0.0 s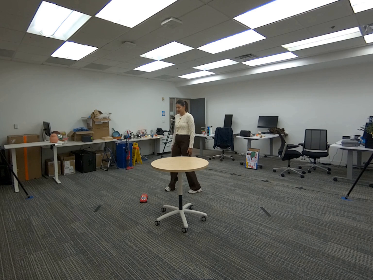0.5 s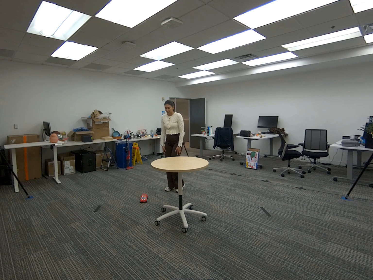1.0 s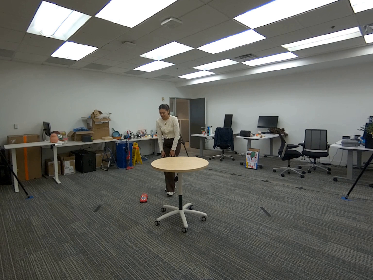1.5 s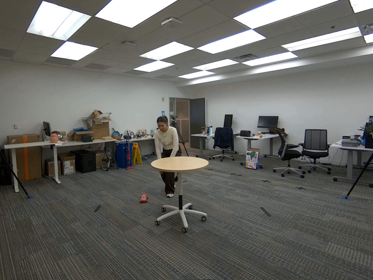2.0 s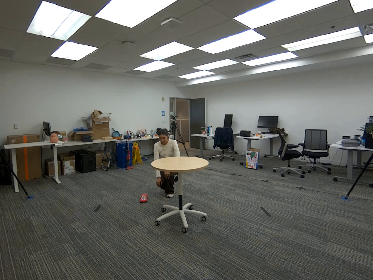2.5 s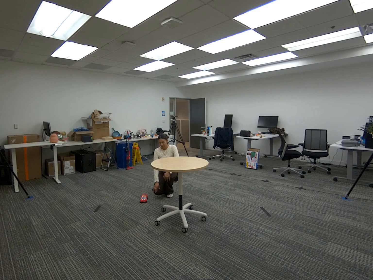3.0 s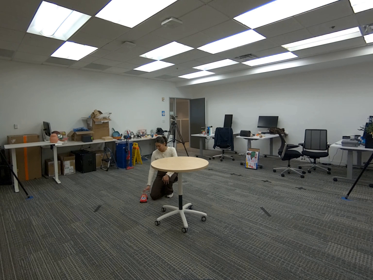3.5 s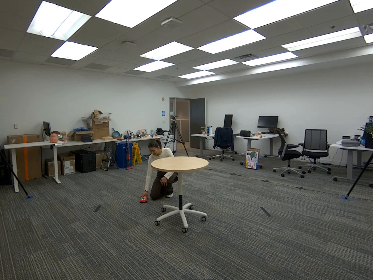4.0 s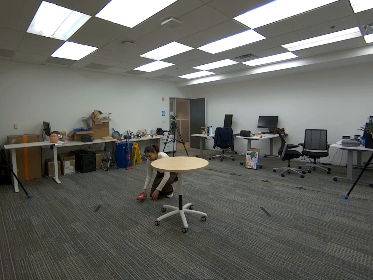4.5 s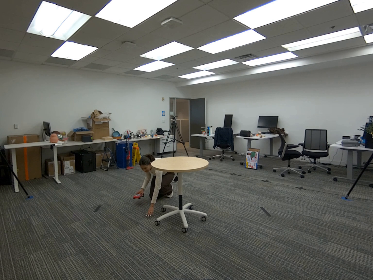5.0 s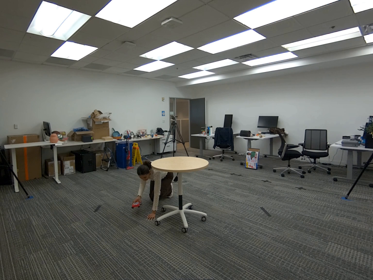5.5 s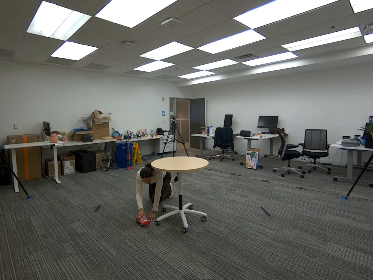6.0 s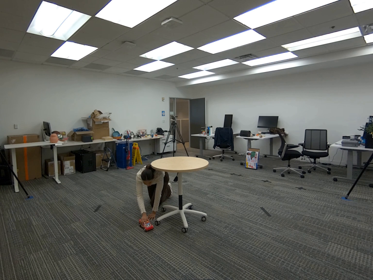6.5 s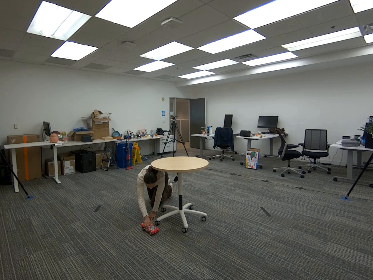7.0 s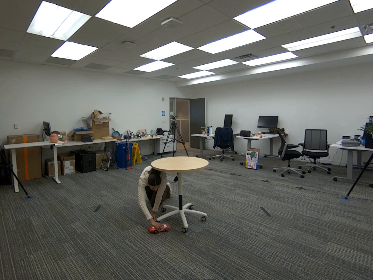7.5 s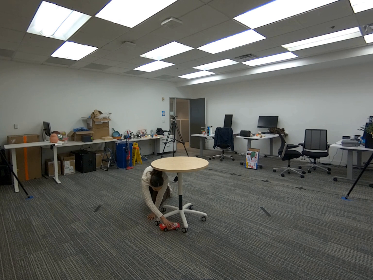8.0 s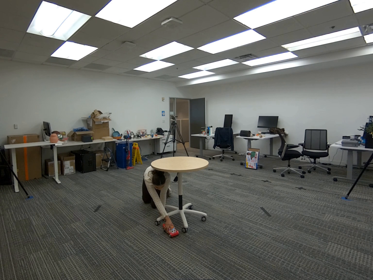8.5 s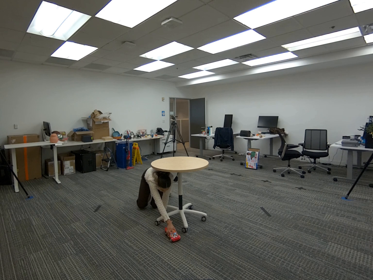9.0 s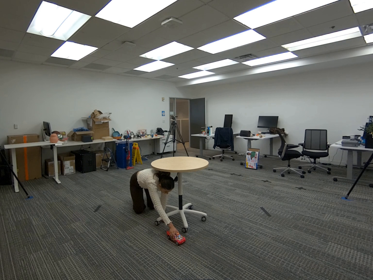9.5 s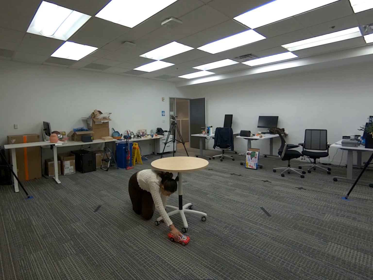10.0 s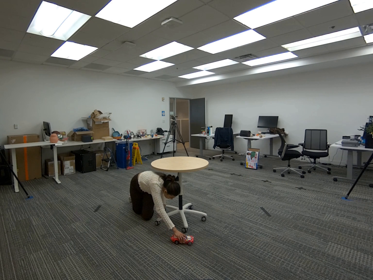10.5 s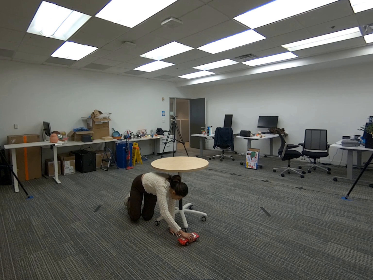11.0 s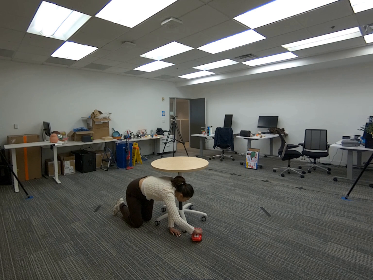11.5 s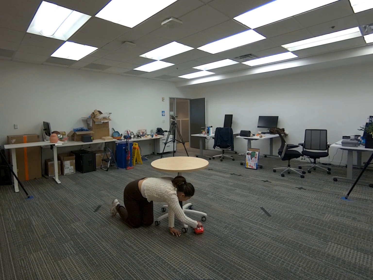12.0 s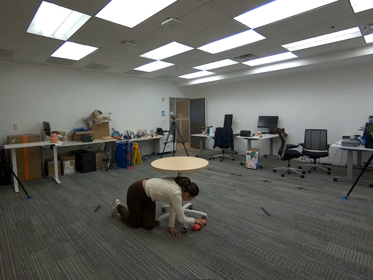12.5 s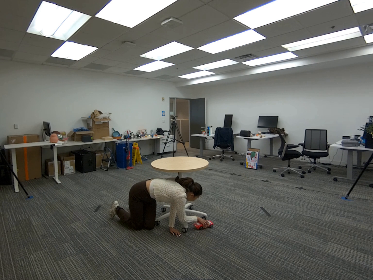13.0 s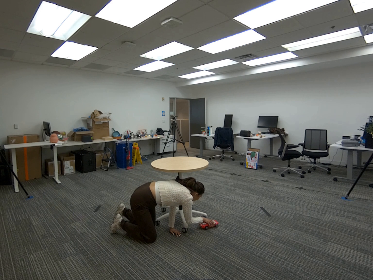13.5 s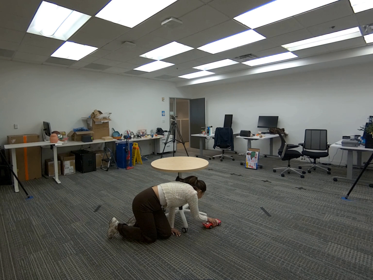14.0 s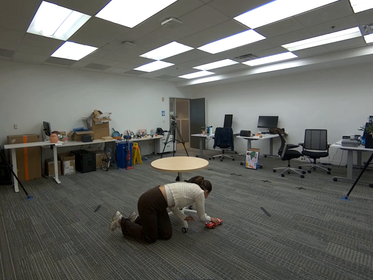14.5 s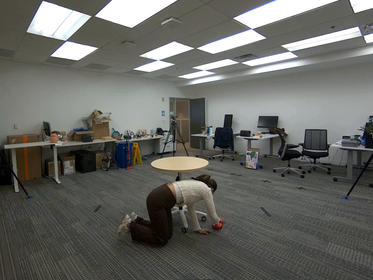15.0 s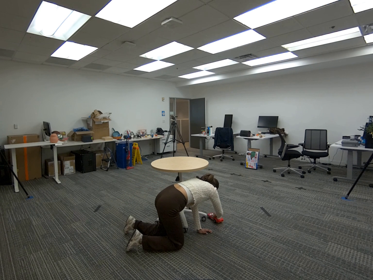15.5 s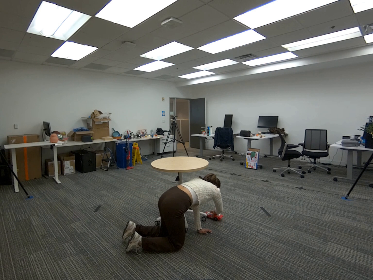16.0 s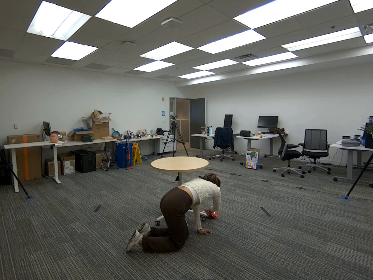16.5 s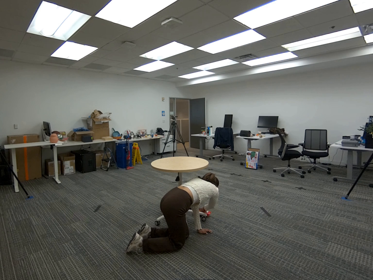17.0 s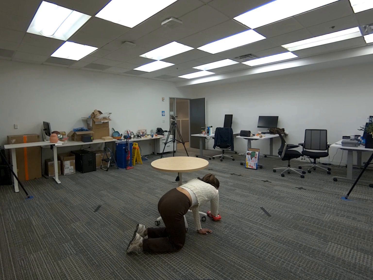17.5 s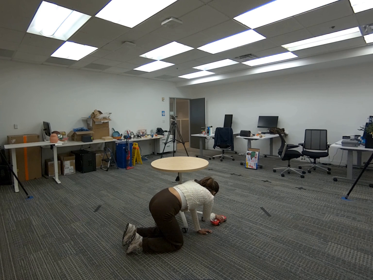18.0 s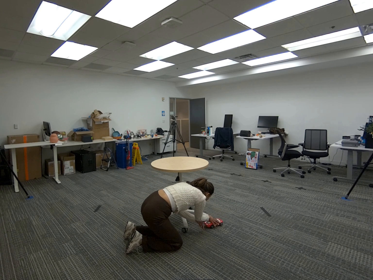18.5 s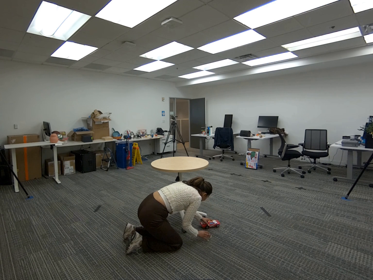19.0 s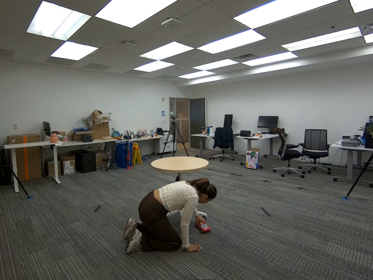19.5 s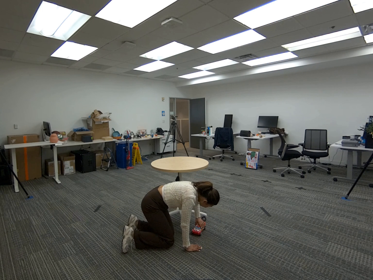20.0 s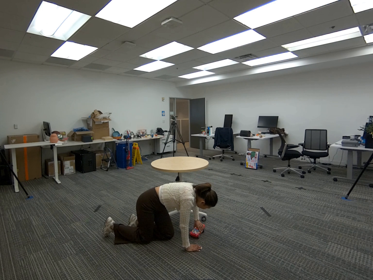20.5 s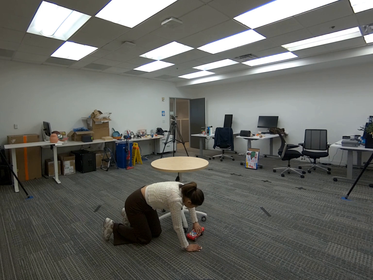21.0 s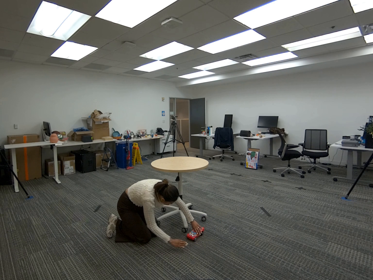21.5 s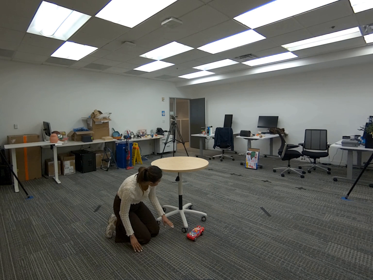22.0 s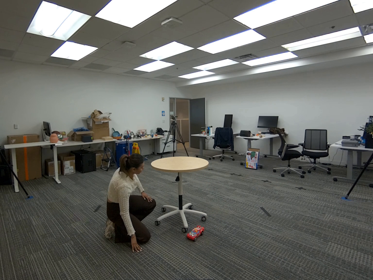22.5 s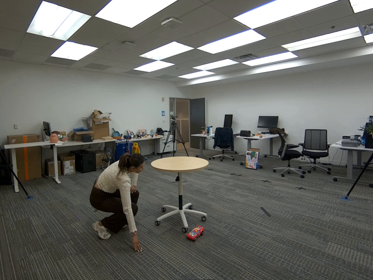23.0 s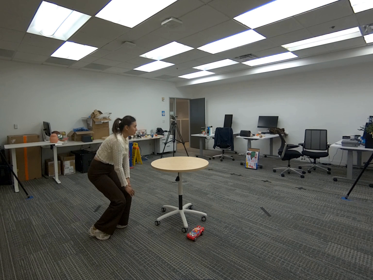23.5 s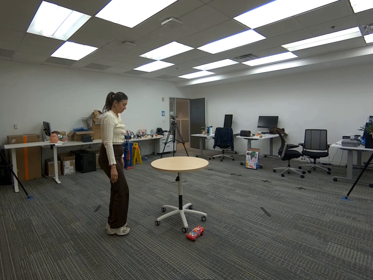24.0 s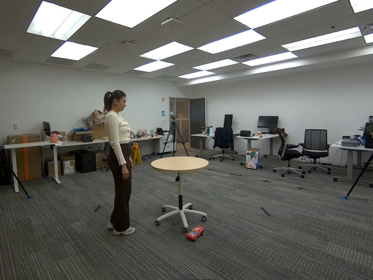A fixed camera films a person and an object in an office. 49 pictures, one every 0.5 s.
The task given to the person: Walk to the toy car on the ground and pick it up. Place it down and roll it around the table along the ground. Continue until finished.
